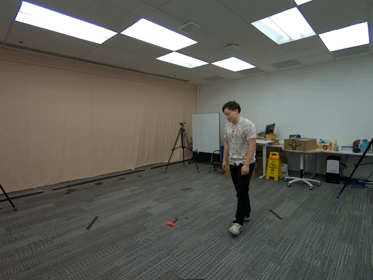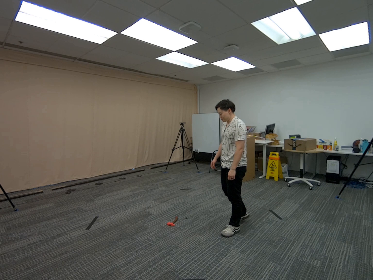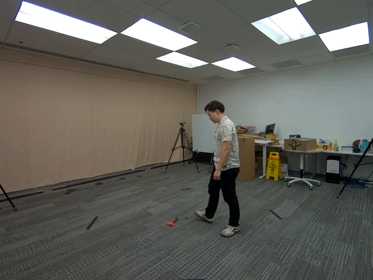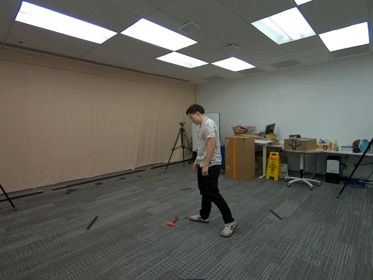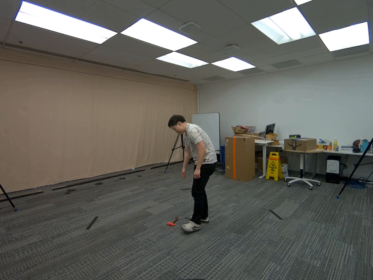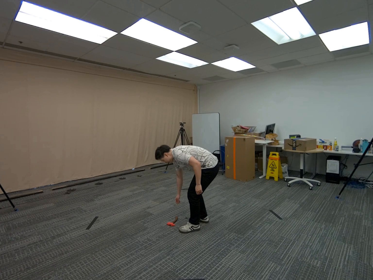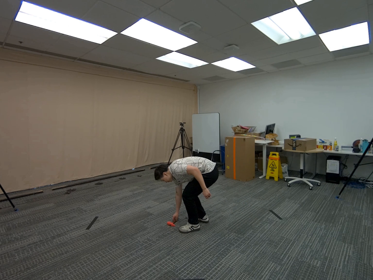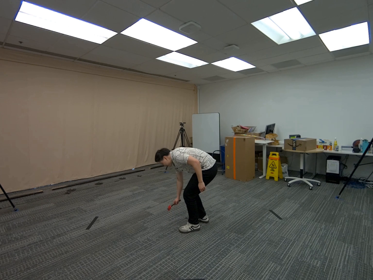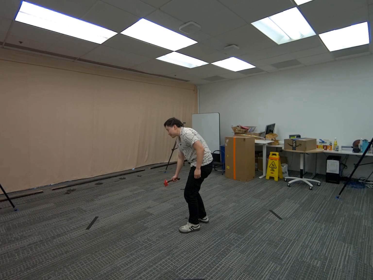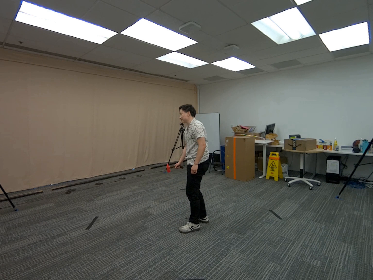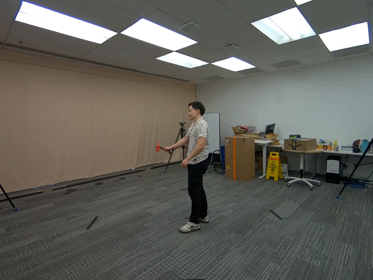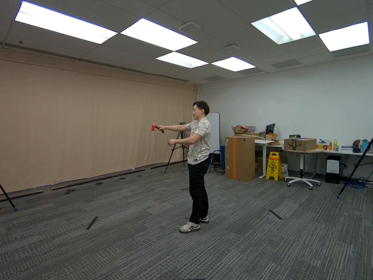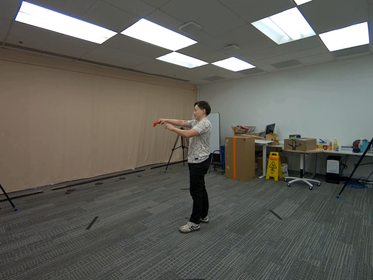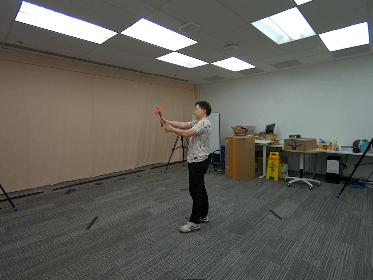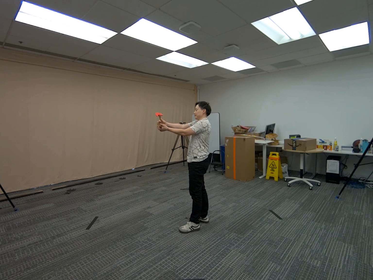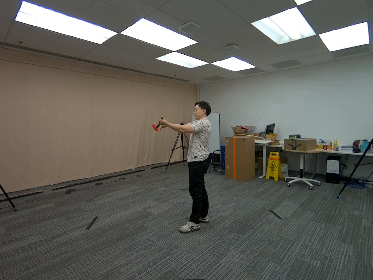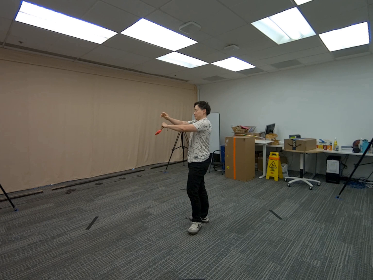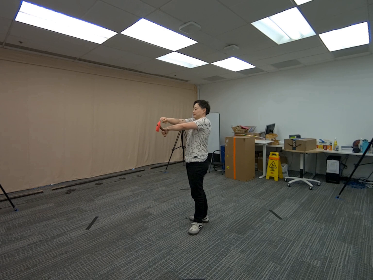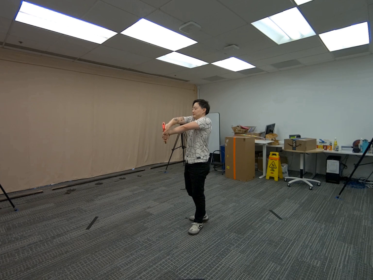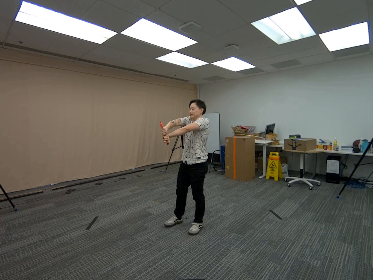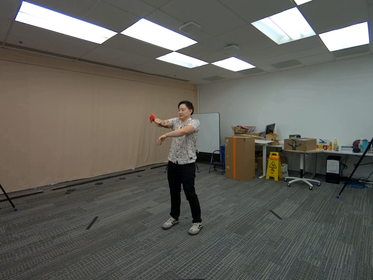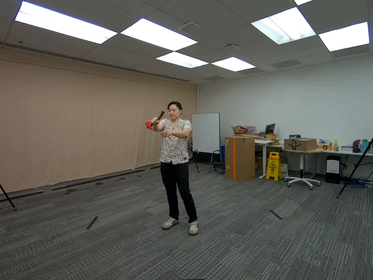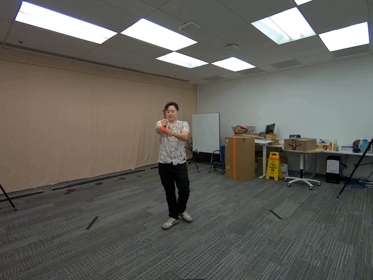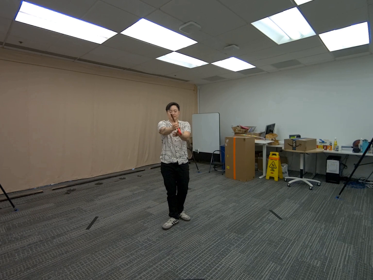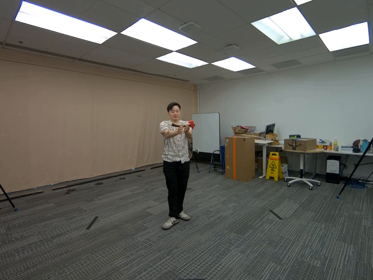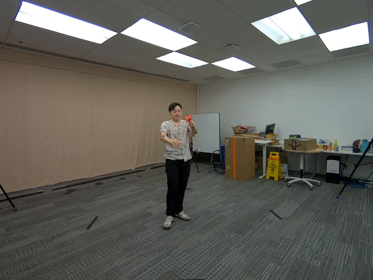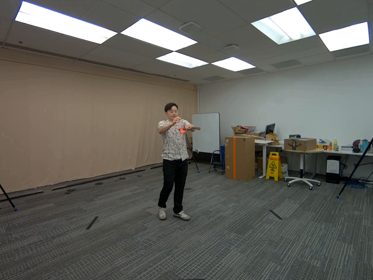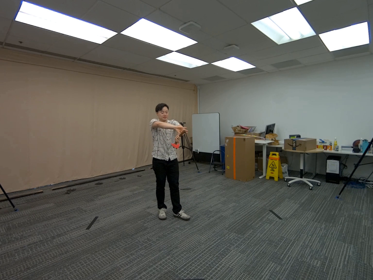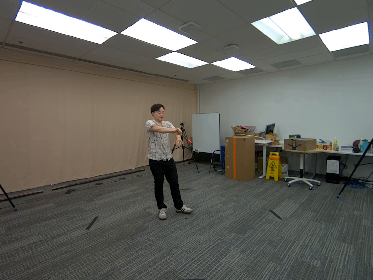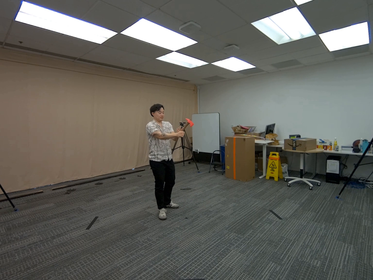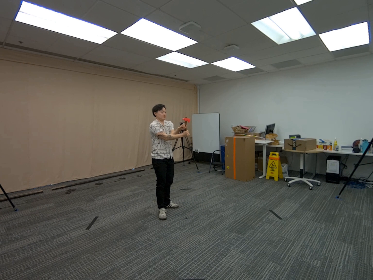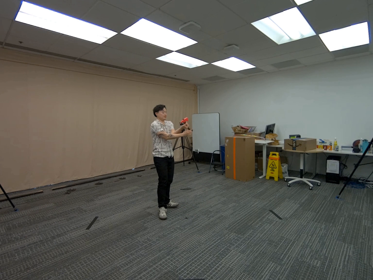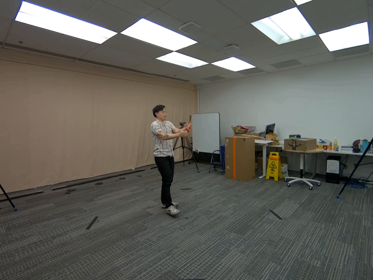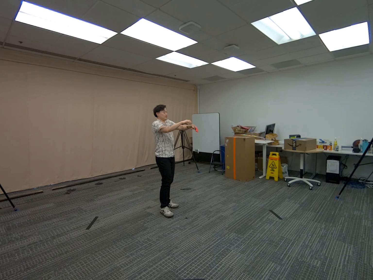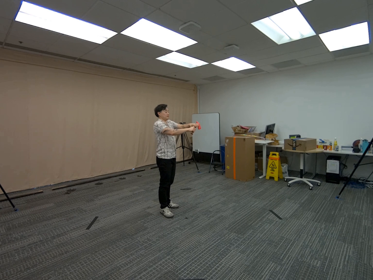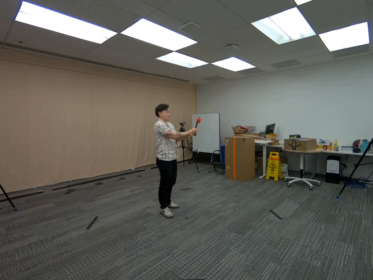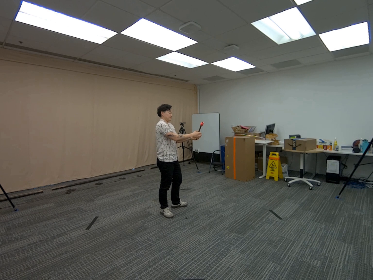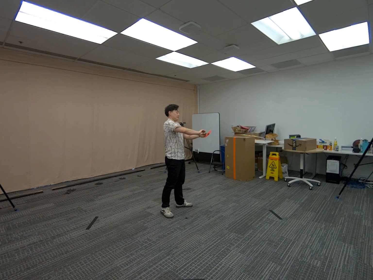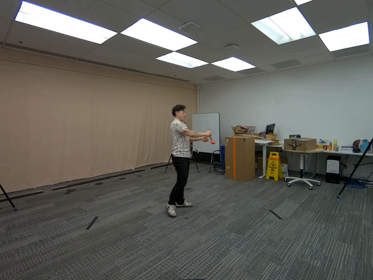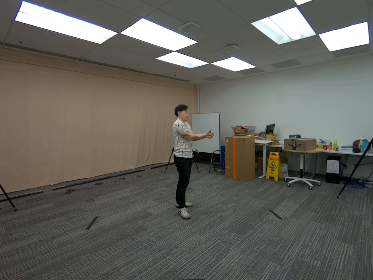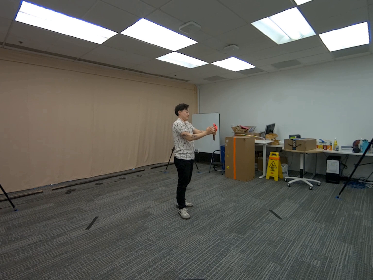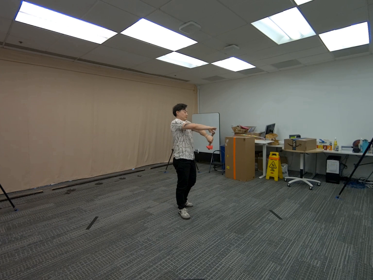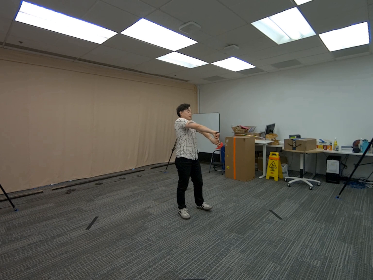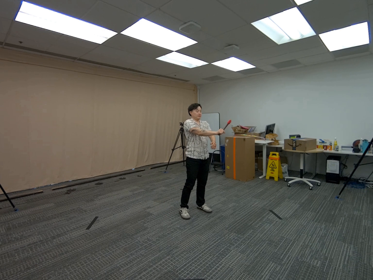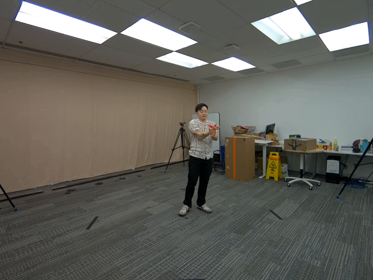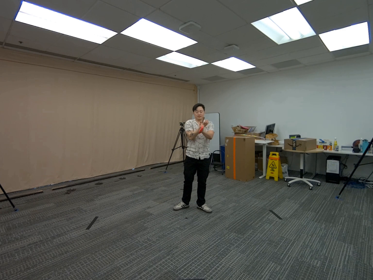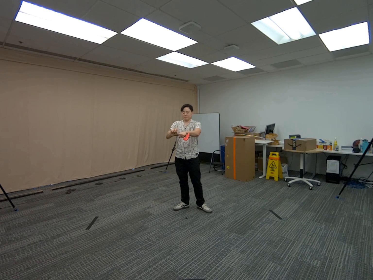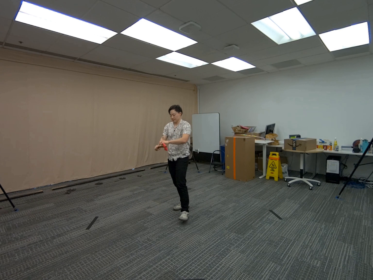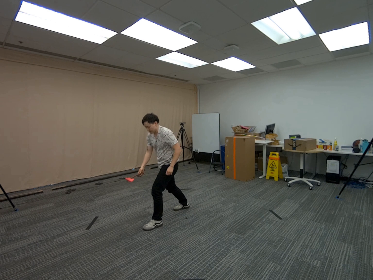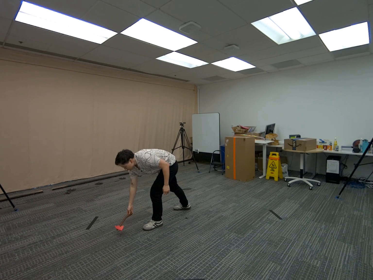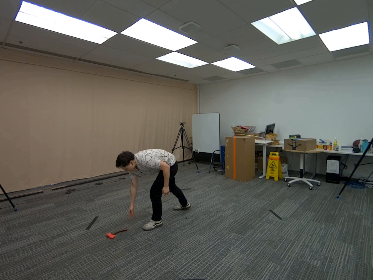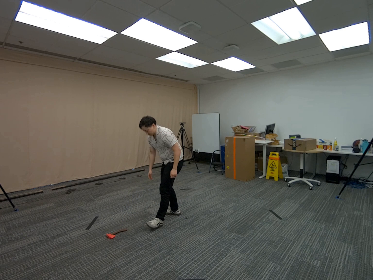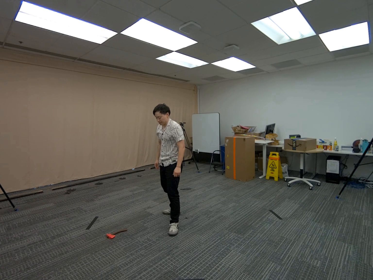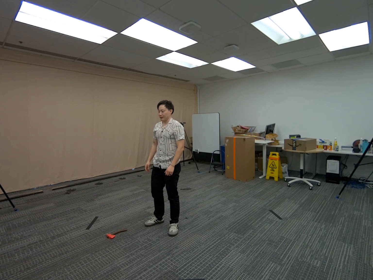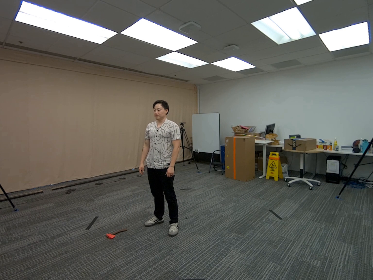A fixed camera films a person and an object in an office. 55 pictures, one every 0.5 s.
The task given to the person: Pick up the hatchet from the ground with your right hand, rotate the hatchet in midair with both hands, and place the hatchet back on the ground.
